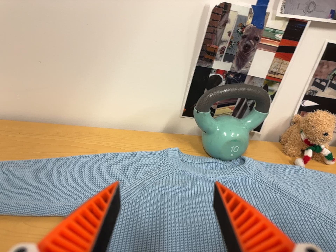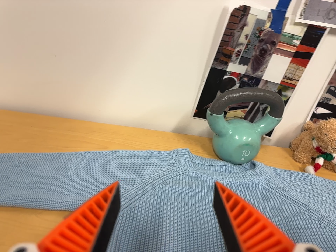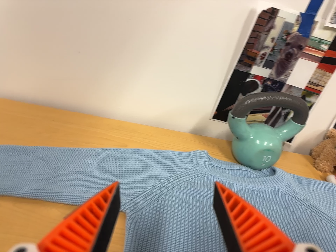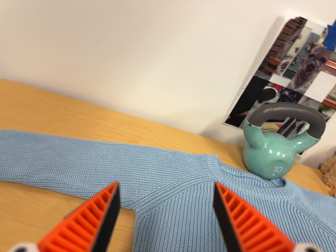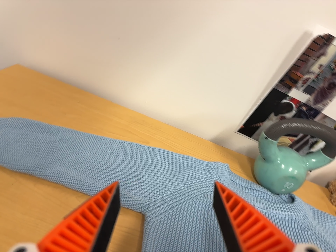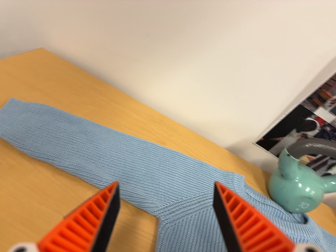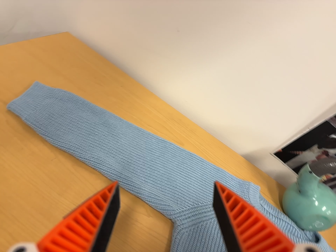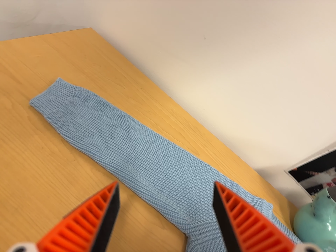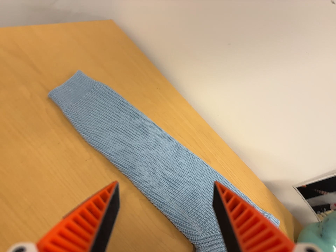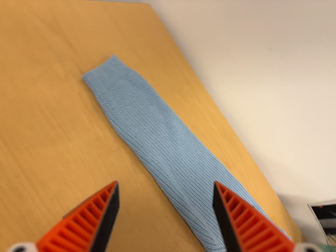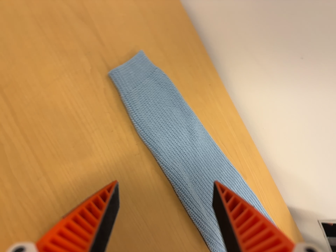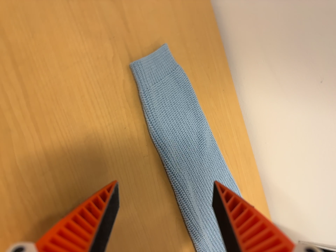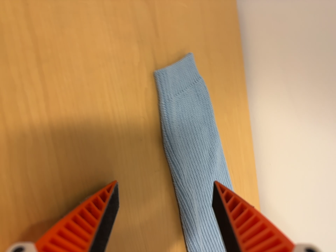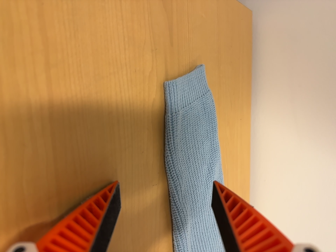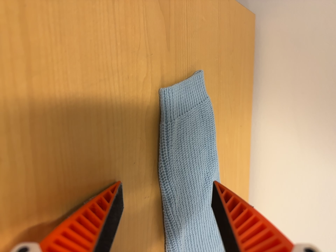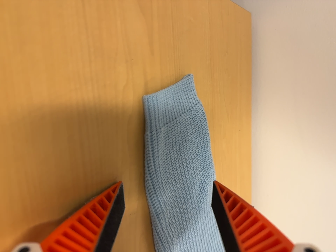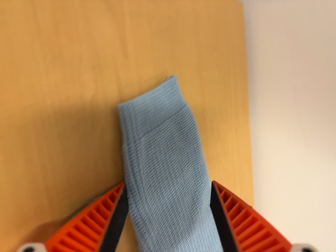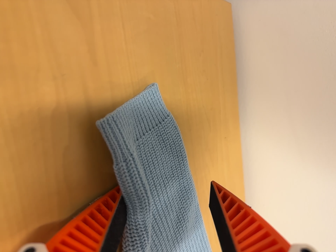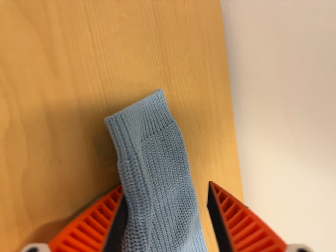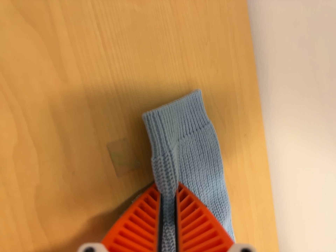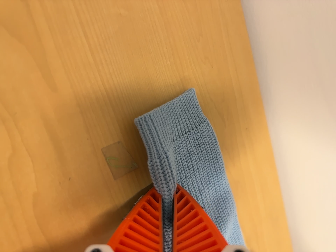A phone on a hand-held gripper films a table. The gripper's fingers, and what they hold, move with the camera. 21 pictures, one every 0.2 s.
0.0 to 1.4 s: The camera travels to its left, about 20 cm, so close, fixed things drift to the right. It rolls about its line of sight by about 35 degrees, and the scene rotates clockwise.
1.4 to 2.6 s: The camera travels to its left, toward the top of its view and forward, about 22 cm, so close, fixed things drift to the right. Its aim tips toward the bottom of its view by about 10 degrees. It rolls about its line of sight by about 45 degrees, and the scene rotates clockwise.
2.6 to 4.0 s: The camera pans to its left by about 10 degrees. It travels forward, to its right and toward the top of its view, about 18 cm, so what stands in front looms larger. It rolls about its line of sight by about 15 degrees, and the scene rotates counterclockwise.
The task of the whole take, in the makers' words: left arm across.
The film runs forward here.
